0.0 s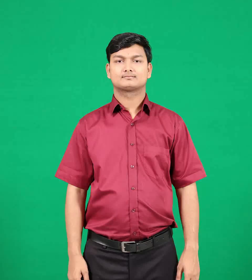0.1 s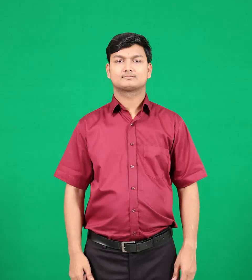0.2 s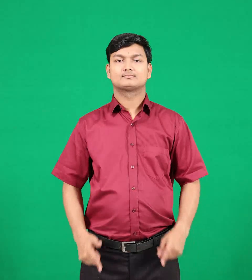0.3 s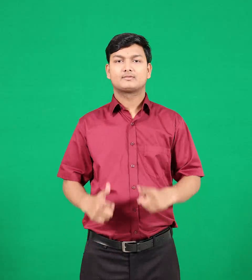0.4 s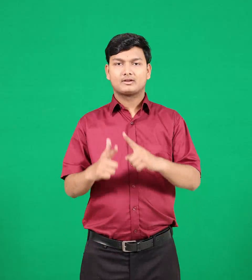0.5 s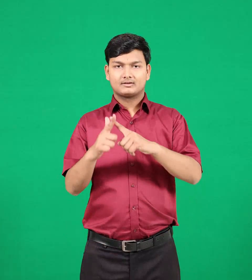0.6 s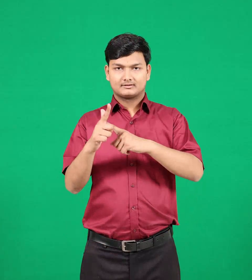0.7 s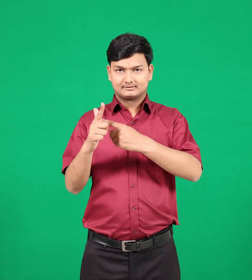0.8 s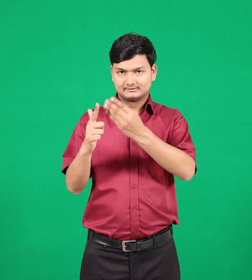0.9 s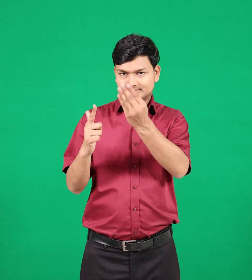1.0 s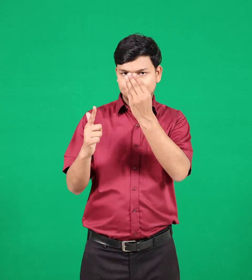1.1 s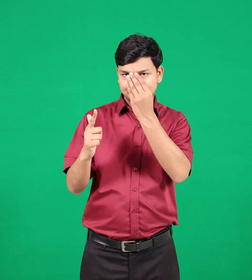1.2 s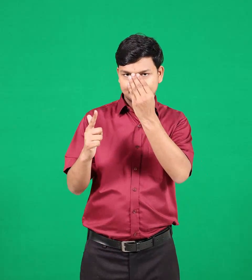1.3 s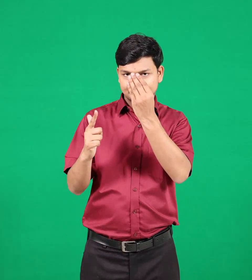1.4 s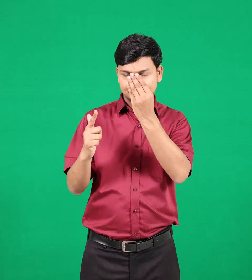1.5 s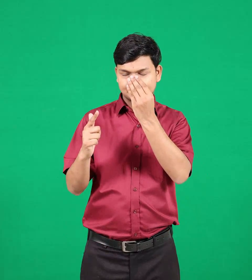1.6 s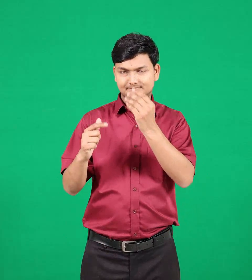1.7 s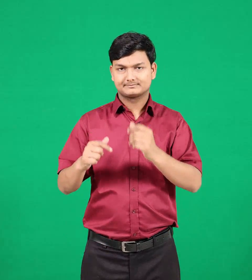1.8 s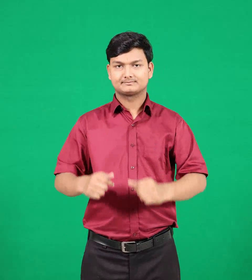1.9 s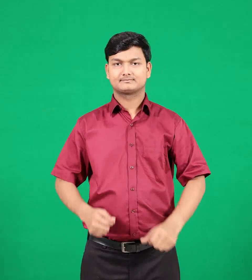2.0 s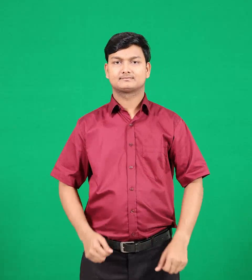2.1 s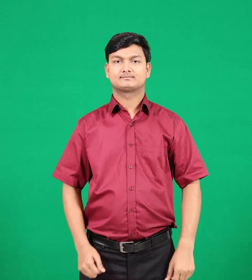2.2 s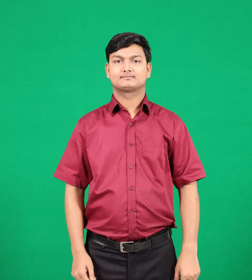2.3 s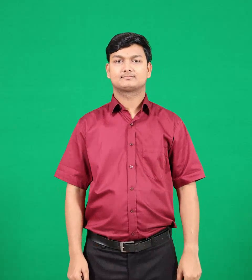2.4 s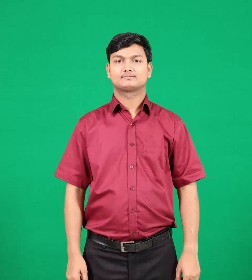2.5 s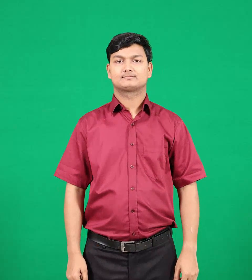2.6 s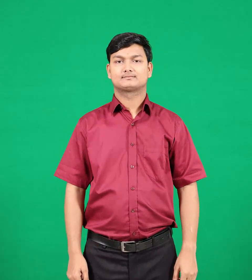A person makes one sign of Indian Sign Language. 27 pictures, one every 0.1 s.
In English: january
